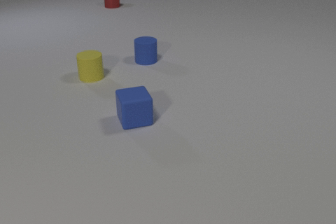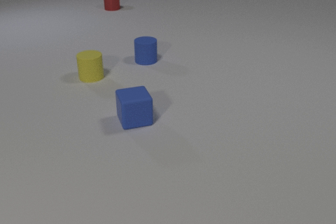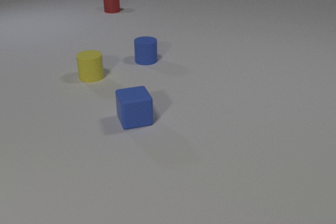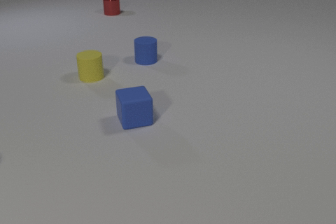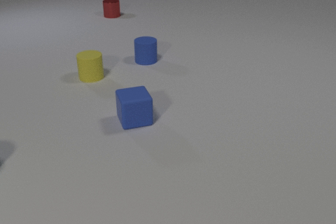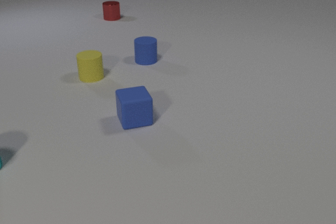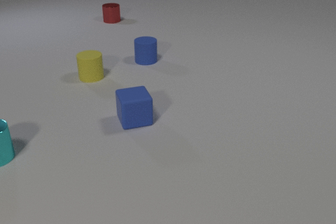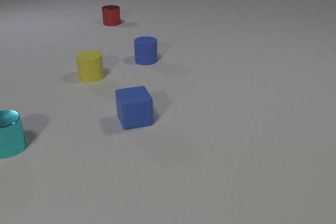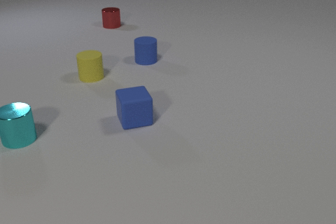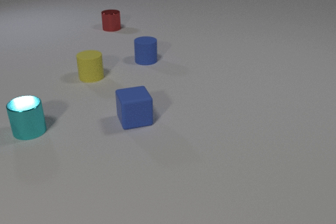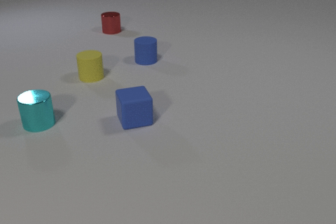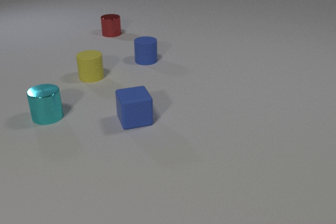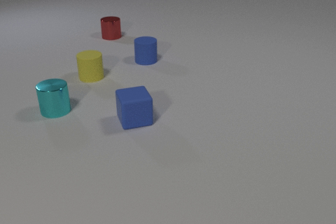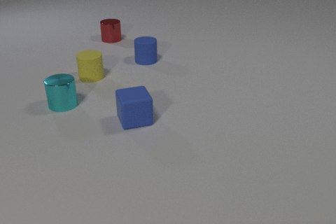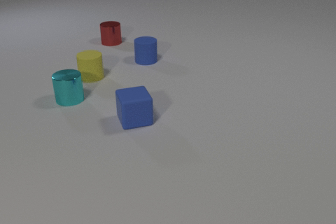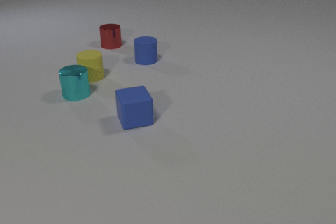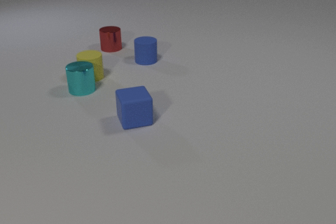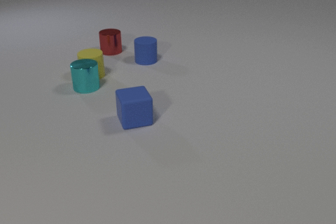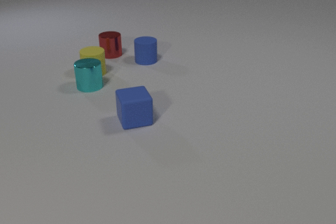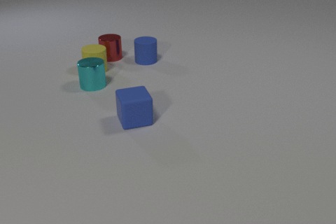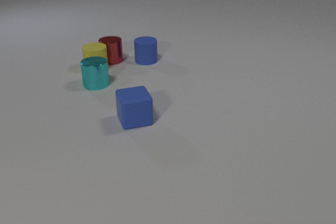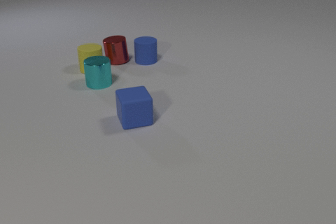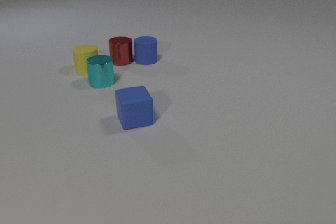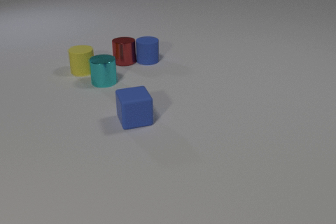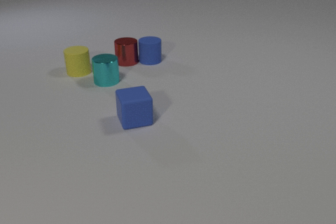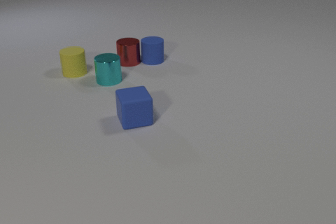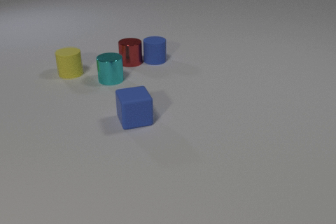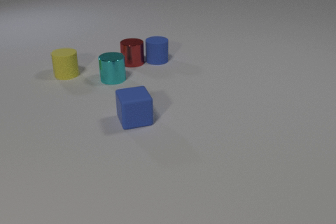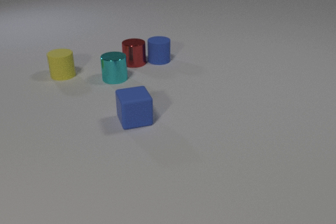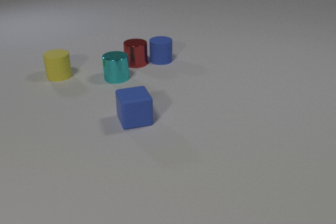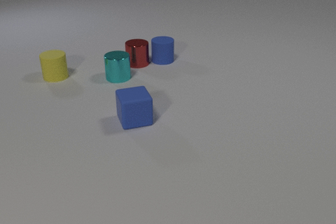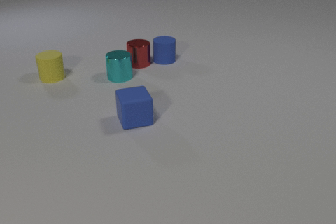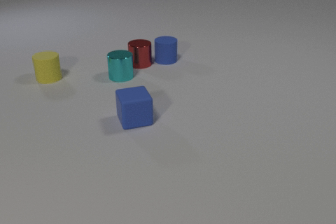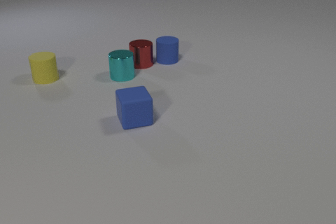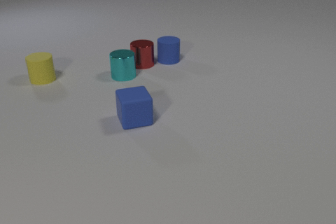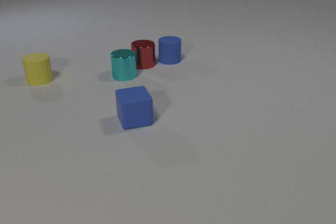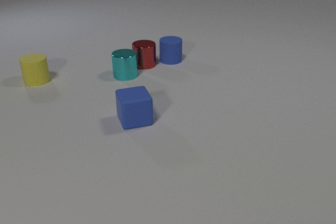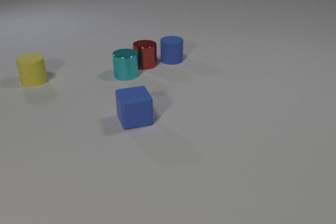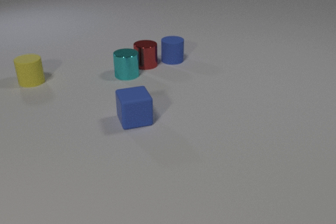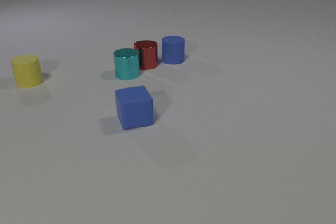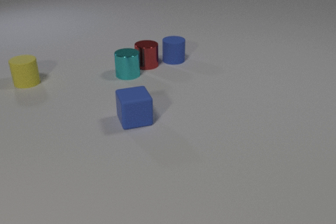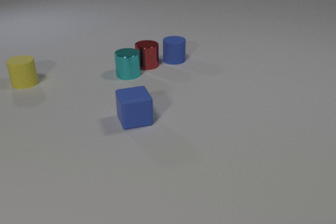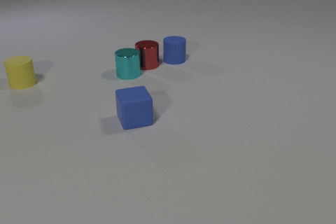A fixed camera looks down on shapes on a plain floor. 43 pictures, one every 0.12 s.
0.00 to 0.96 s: The cyan metal cylinder comes in at the left edge, slides away from the camera and to the right. The red metal cylinder slides toward the camera.
0.96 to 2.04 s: The cyan metal cylinder slides away from the camera and to the right. The red metal cylinder slides toward the camera. The cyan metal cylinder and the yellow rubber cylinder collide.
2.04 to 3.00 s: The cyan metal cylinder slides to the right and away from the camera. The yellow rubber cylinder slides to the left and away from the camera. The red metal cylinder slides toward the camera and to the right. The blue rubber cylinder slides to the right. The yellow rubber cylinder and the red metal cylinder collide. The red metal cylinder and the blue rubber cylinder collide.
3.00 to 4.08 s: The cyan metal cylinder slides to the right and away from the camera. The yellow rubber cylinder slides to the left. The red metal cylinder slides to the right and toward the camera. The blue rubber cylinder slides to the right.
4.08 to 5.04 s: The cyan metal cylinder slides to the right. The yellow rubber cylinder slides to the left. The red metal cylinder slides to the right. The blue rubber cylinder slides to the right.
What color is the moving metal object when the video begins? red.
Are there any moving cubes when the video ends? no.
How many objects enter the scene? 1.
